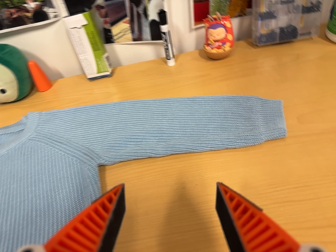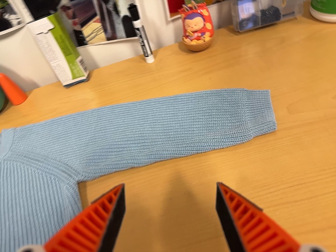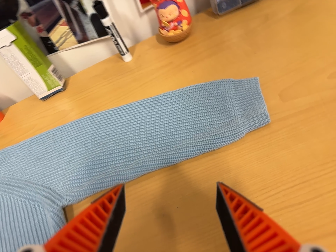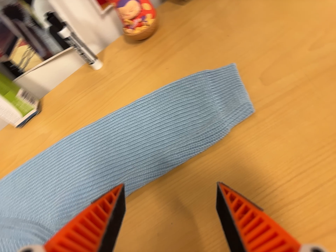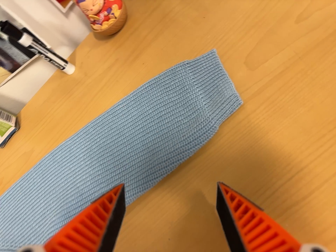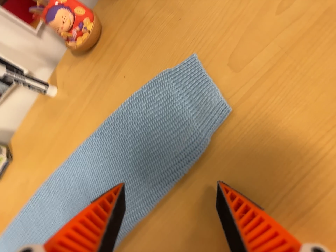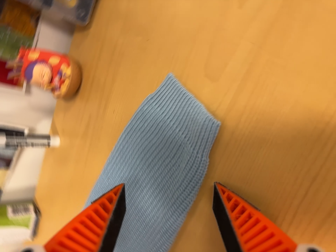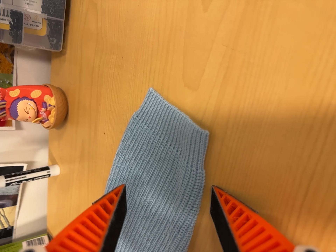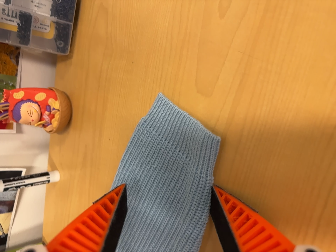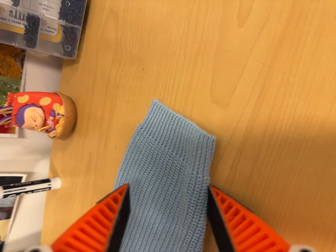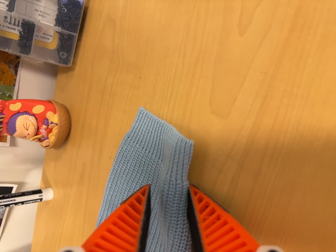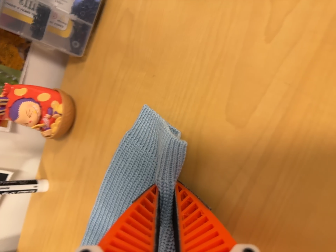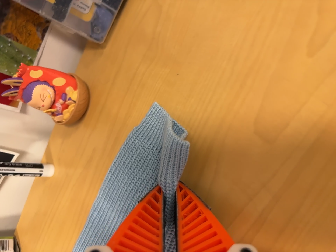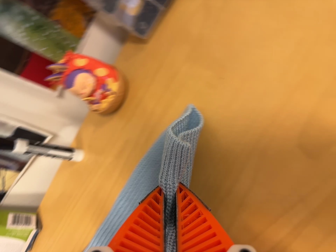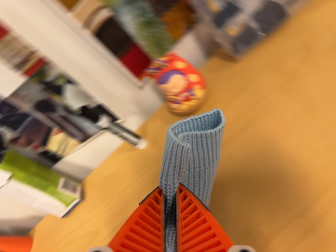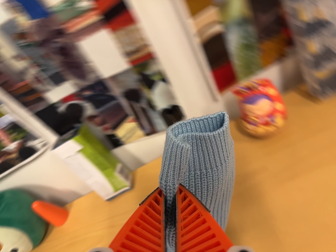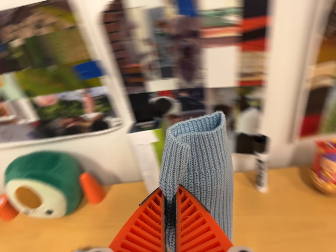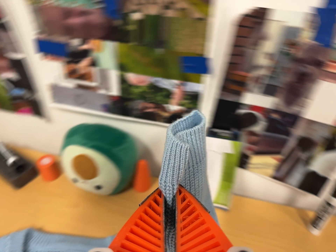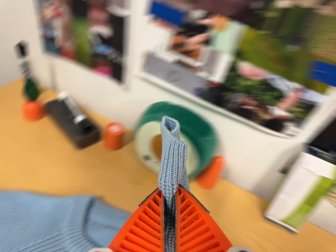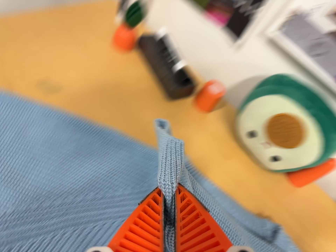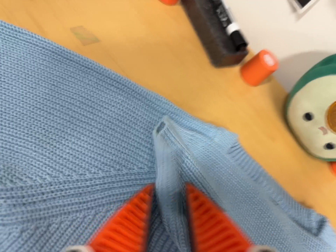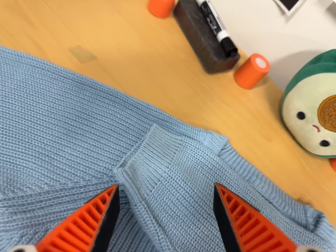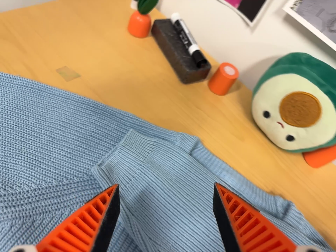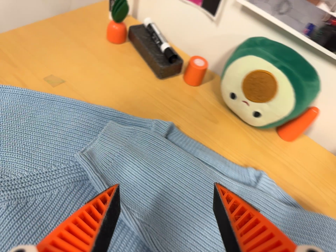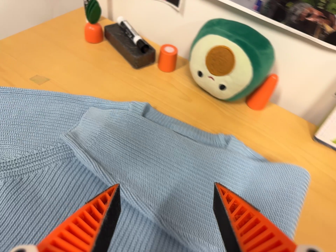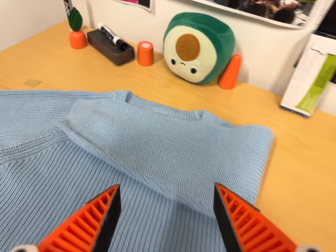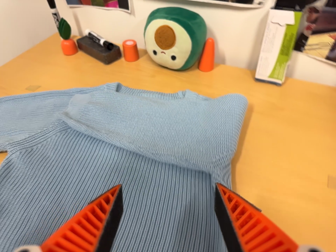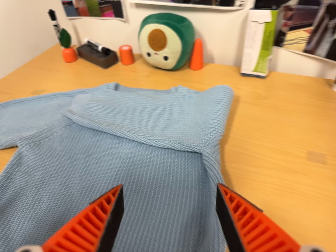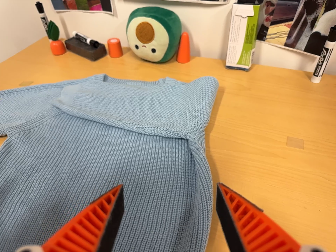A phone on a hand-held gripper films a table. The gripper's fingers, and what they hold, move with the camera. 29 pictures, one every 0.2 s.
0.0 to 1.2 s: The camera travels toward the top of its view, forward and to its right, about 24 cm. Its aim tips toward the bottom of its view by about 15 degrees. It rolls about its line of sight by about 60 degrees, and the scene rotates counterclockwise.
1.2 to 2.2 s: The camera shifts only a little, or ends up much as it began.
2.2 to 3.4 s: The camera travels to its left, about 50 cm, so close, fixed things drift to the right. It rolls about its line of sight by about 85 degrees, and the scene rotates clockwise.
3.4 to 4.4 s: The camera swings to its left by about 10 degrees, and the scene slides to the right. It travels to its left, about 24 cm, so close, fixed things drift to the right. Its aim tips toward the bottom of its view by about 10 degrees, and the scene shifts upward. It rolls about its line of sight by about 30 degrees, and the scene rotates clockwise.
4.4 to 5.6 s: The camera travels toward the bottom of its view, backward and to its right, about 36 cm, so close, fixed things drift upward. Its aim tips toward the top of its view by about 10 degrees. It rolls about its line of sight by about 30 degrees, and the scene rotates counterclockwise.
The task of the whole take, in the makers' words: right arm across.
The film runs forward here.
